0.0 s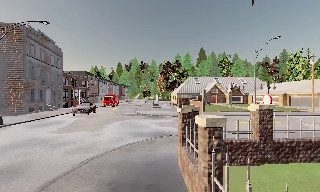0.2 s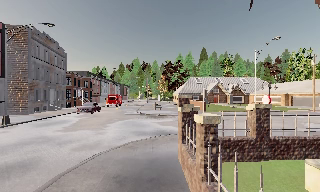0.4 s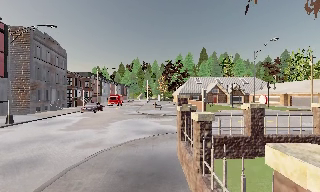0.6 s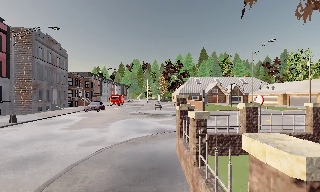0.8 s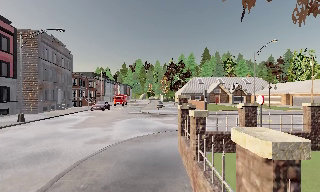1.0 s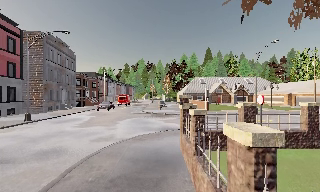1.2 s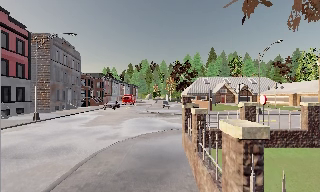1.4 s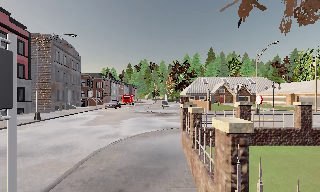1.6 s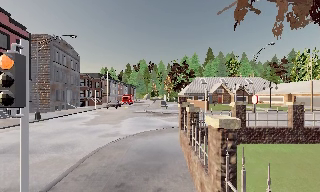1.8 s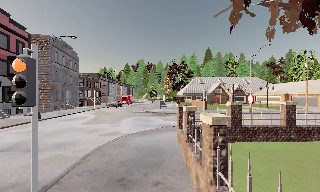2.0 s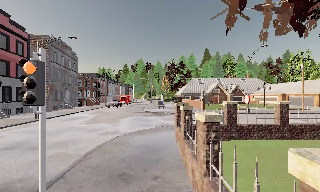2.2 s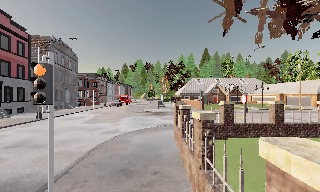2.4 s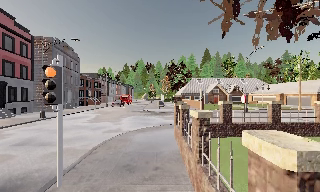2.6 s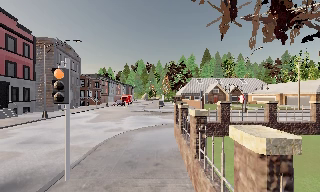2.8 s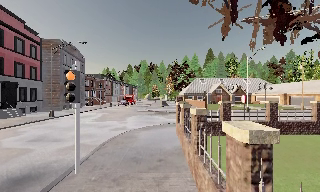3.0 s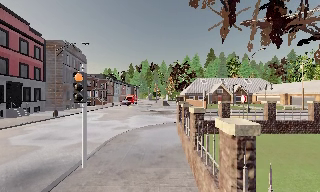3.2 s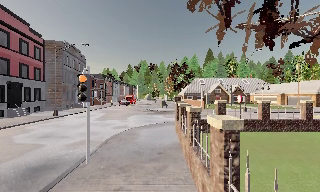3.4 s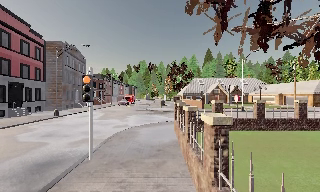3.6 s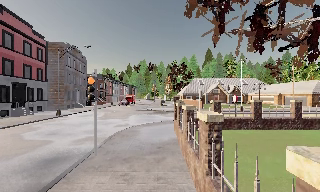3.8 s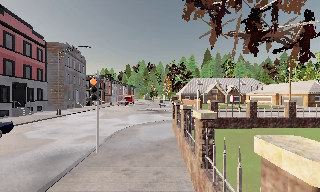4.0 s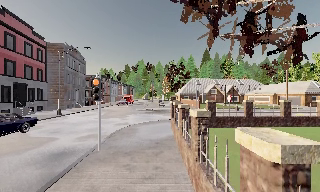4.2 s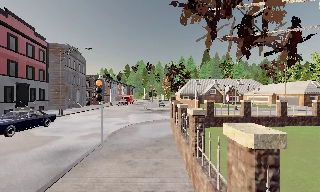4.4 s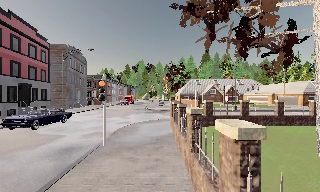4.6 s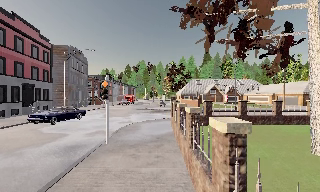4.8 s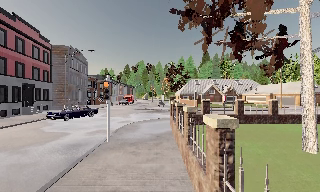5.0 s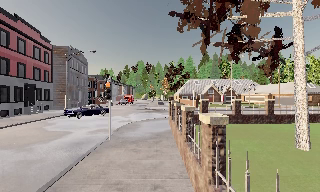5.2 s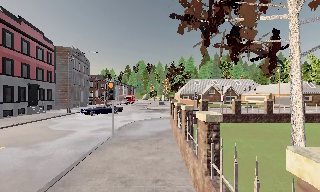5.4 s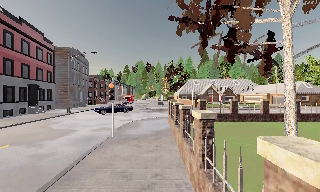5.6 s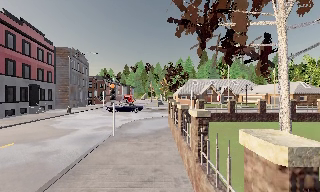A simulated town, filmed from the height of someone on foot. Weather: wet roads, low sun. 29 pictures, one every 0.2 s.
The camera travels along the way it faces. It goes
backward.
0.0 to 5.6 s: The camera travels backward, about 8 m, so what stands in front gets smaller.
The film runs backward here.
